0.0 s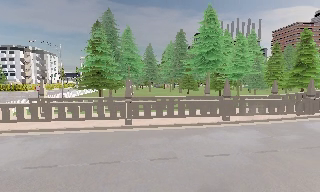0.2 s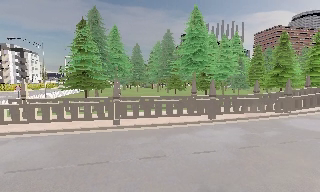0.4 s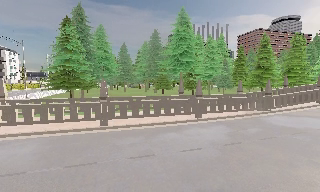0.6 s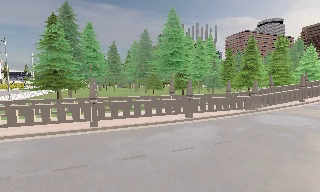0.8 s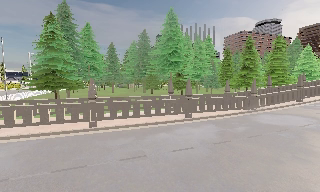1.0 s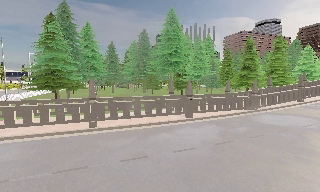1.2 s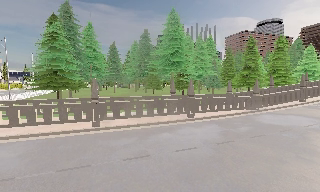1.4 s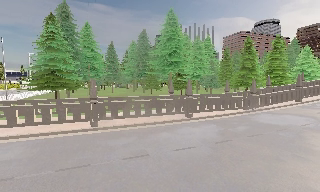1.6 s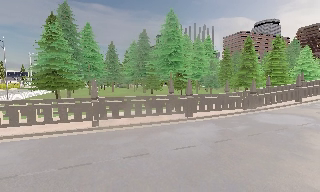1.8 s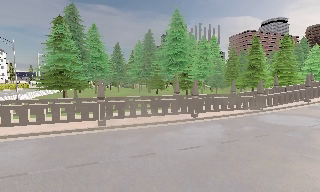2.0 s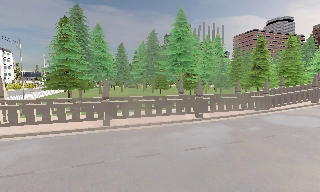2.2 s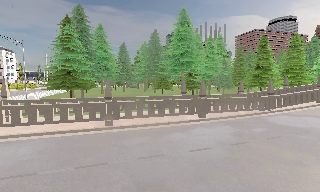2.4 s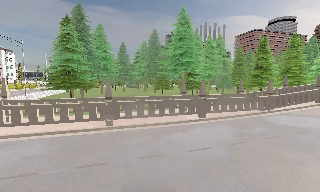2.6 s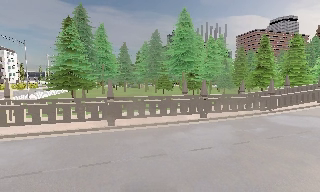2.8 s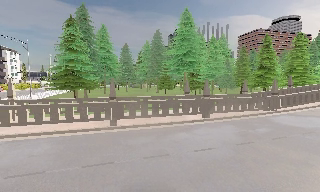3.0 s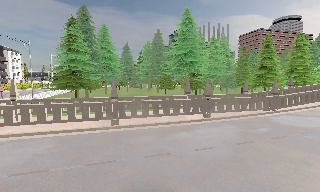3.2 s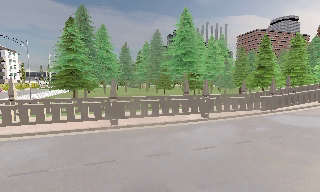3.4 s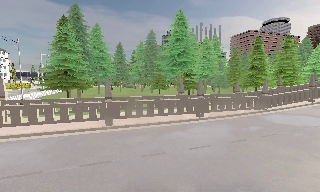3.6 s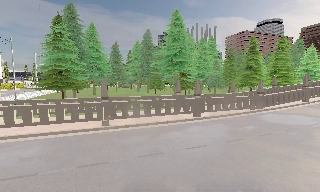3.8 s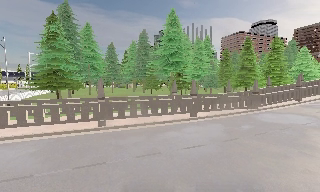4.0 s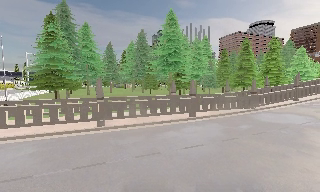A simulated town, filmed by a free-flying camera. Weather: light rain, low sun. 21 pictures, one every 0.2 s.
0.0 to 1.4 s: The camera pans to its right, which is clockwise from overhead, by about 15 degrees.
1.4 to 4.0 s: The camera travels to its left, about 0.5 m.
The film runs forward here.
